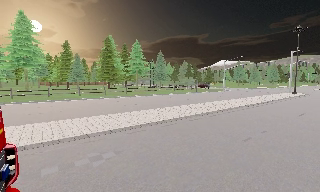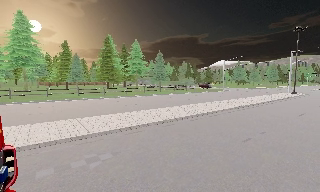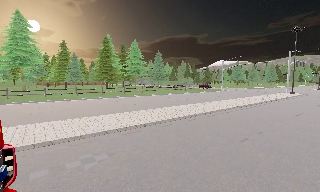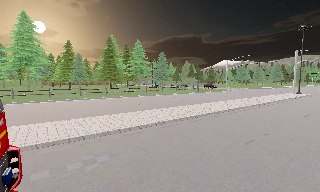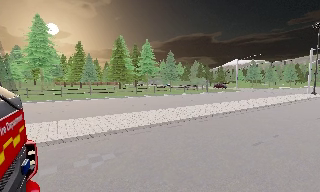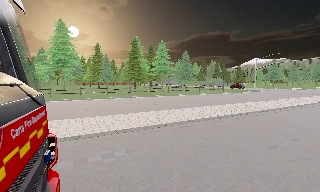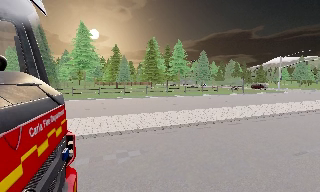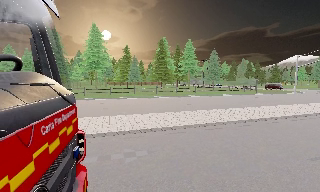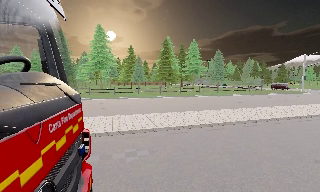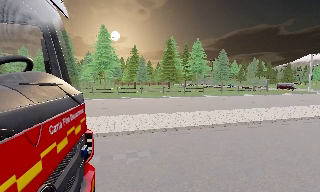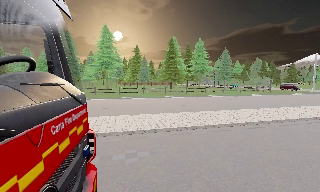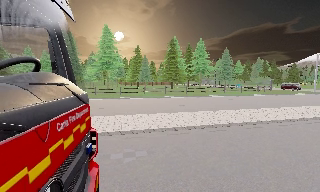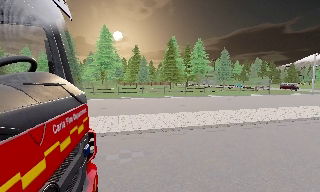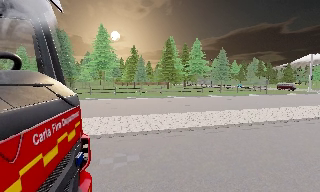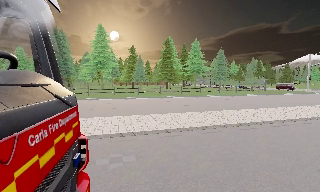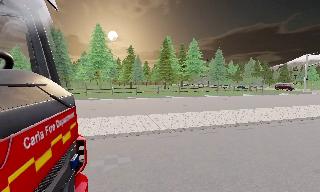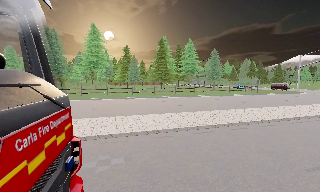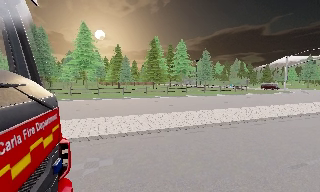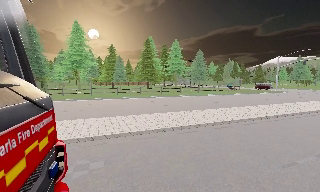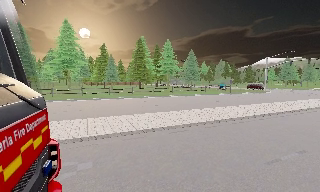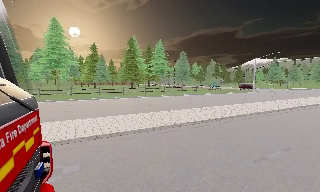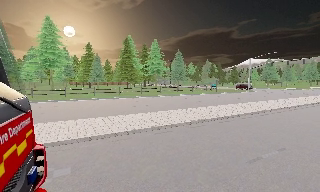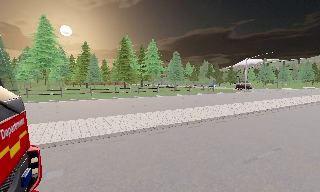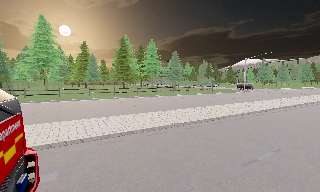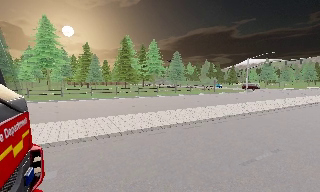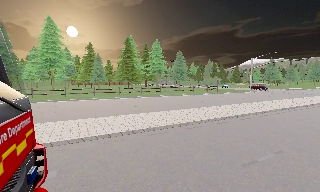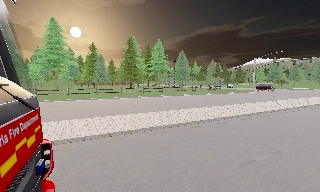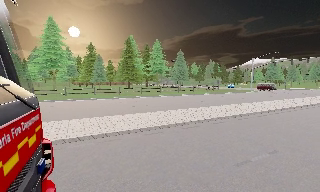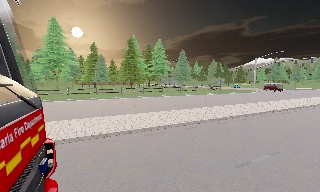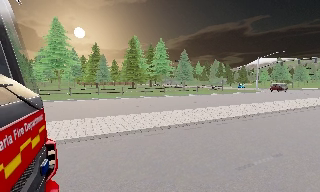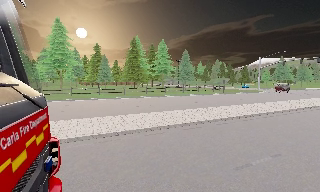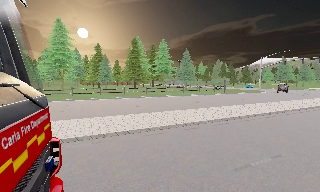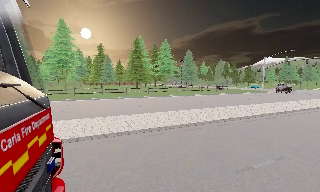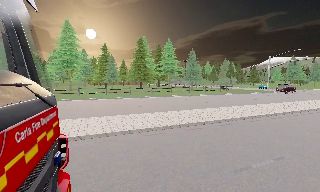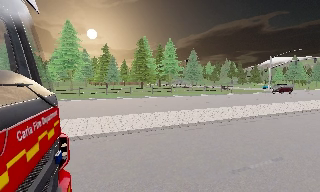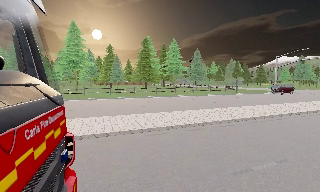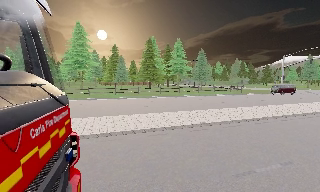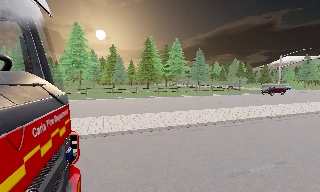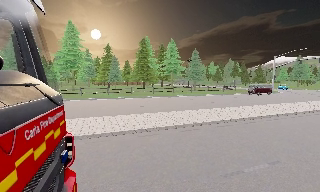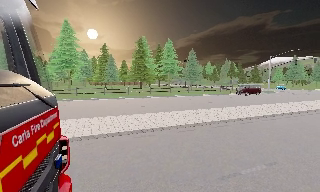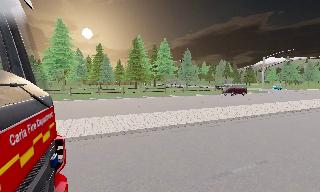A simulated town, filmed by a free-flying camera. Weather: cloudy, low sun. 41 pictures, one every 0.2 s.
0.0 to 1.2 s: The camera pans to its left, which is counterclockwise from overhead, by about 15 degrees.
1.2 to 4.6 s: The camera travels to its right and forward, about 1.5 m, so close, fixed things drift to the left.
4.6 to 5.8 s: The camera travels to its right, about 0.5 m.
5.8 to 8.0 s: The camera travels to its right, about 1 m, so close, fixed things drift to the left.
The film runs forward here.
